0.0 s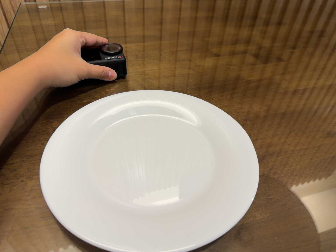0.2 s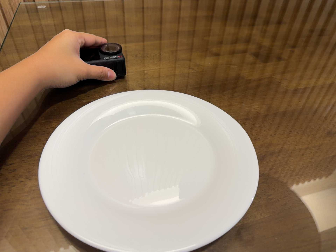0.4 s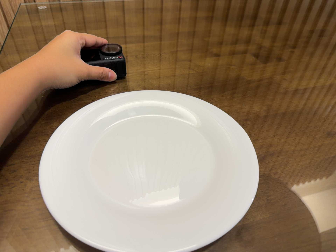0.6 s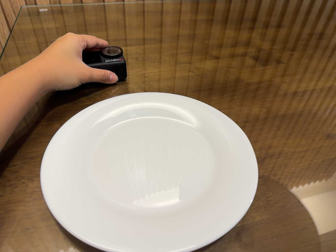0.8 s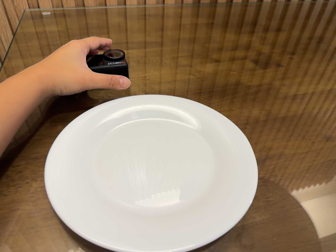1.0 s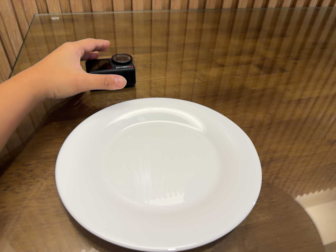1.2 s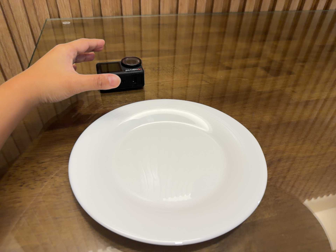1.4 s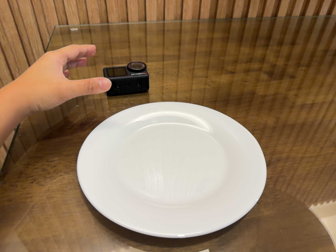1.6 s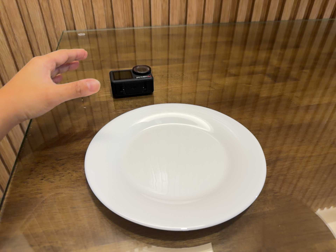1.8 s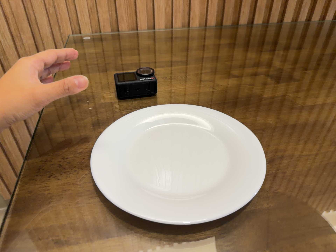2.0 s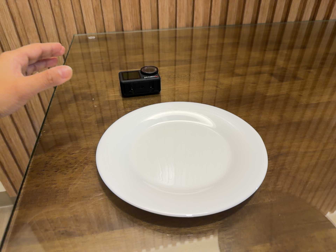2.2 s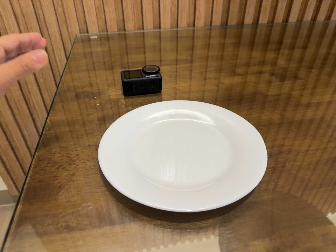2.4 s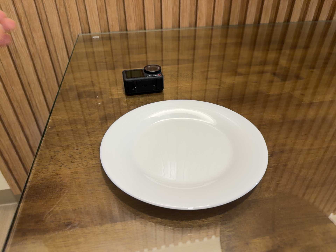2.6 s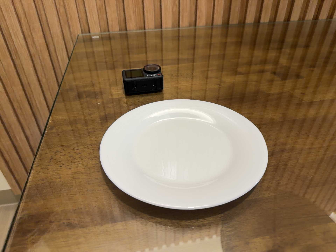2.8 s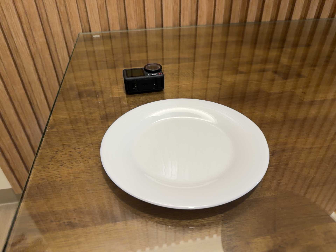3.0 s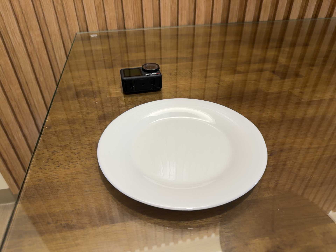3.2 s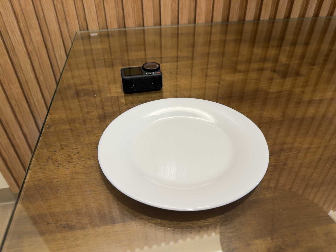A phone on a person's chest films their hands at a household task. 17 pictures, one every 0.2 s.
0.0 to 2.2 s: The camera travels backward, about 7 cm, so what stands in front gets smaller.
2.2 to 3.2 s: The camera keeps its place and its aim.
The film runs backward here.
